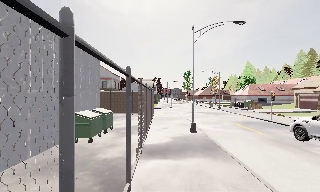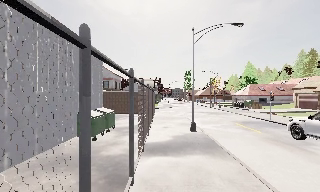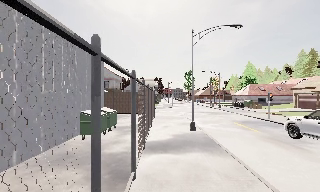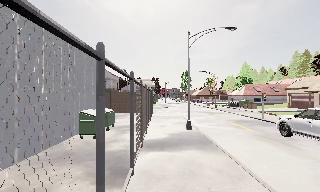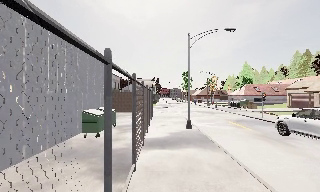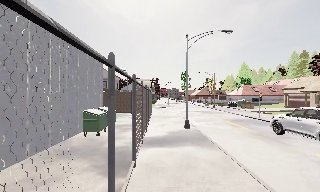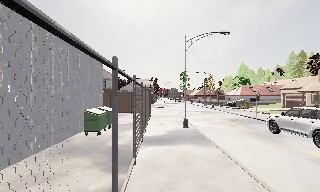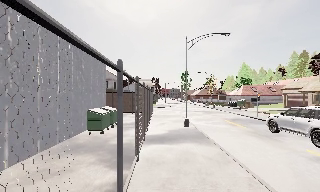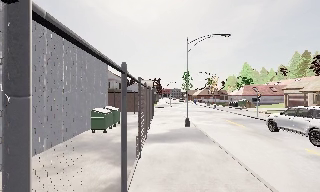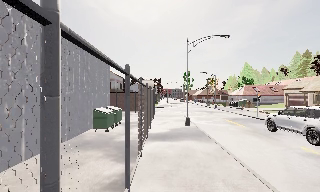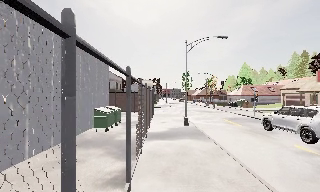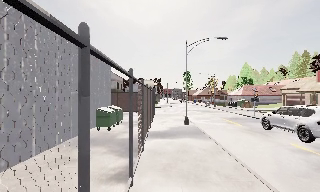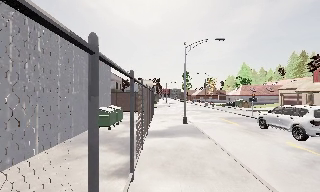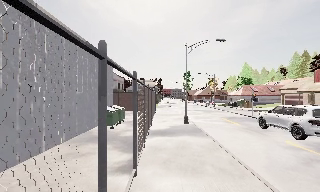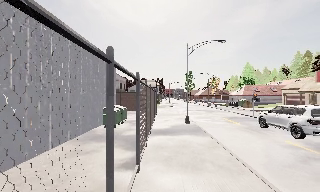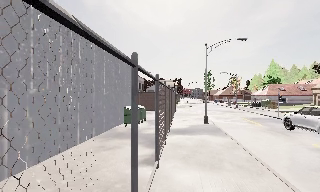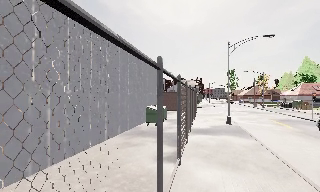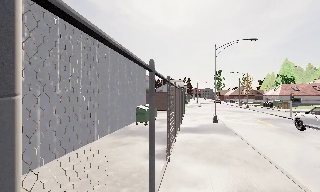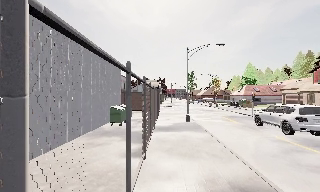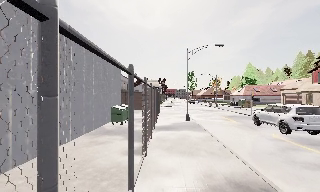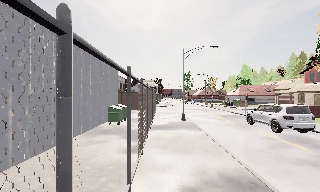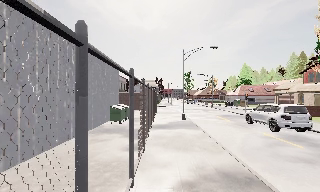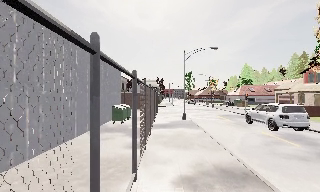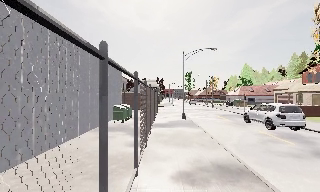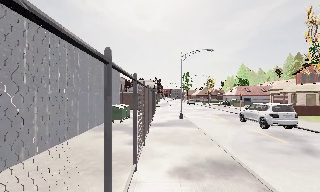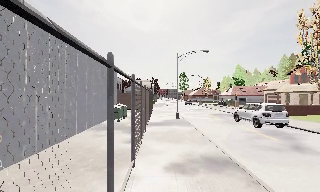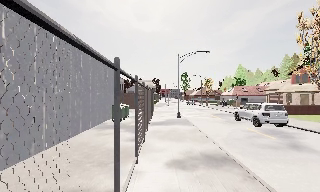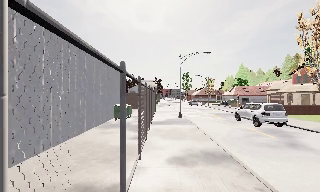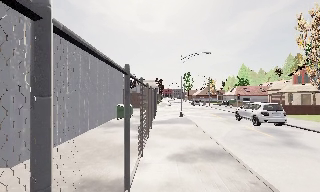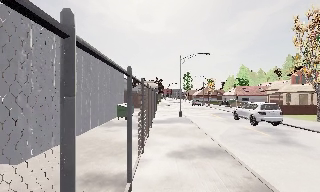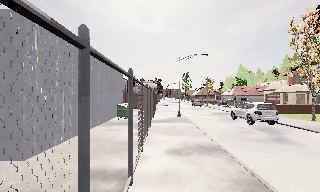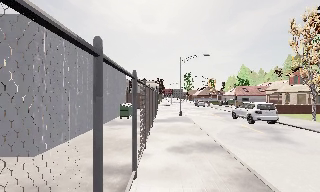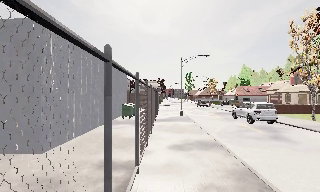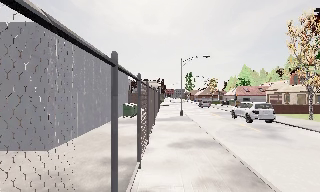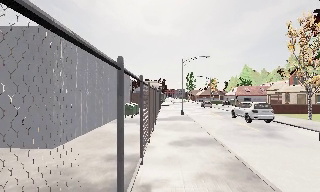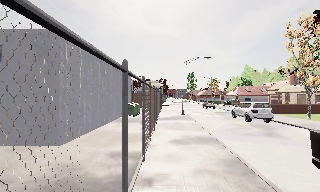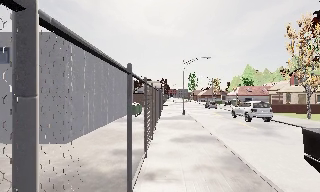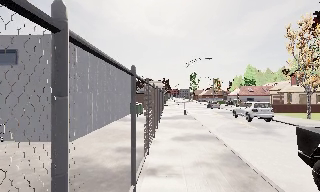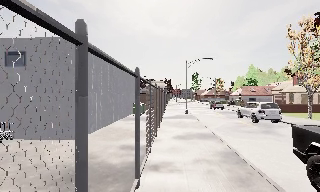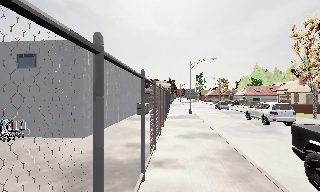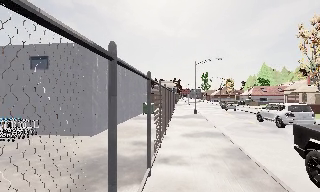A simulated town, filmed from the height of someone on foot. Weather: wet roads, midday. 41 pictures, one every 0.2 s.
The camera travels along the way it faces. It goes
backward.
0.0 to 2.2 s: The camera travels backward, about 3 m, so what stands in front gets smaller.
2.2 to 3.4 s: The scene slides to the right, as the camera pans about 10 degrees to its left. It travels backward, about 1.5 m, so what stands in front gets smaller.
3.4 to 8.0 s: The camera travels backward, about 7 m, so what stands in front gets smaller.
The film runs backward here.
